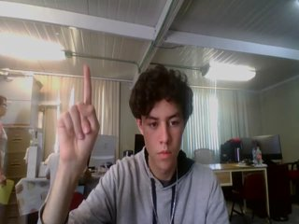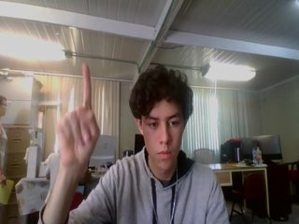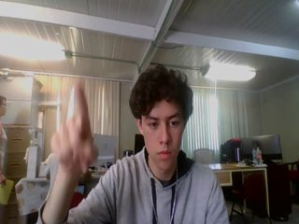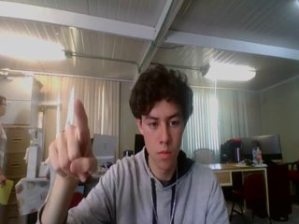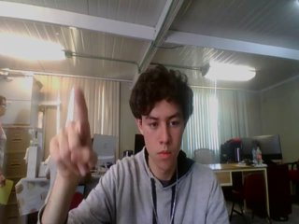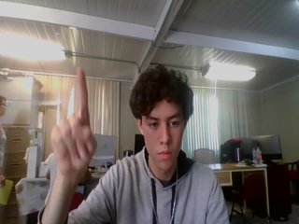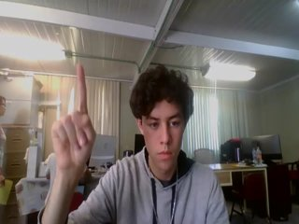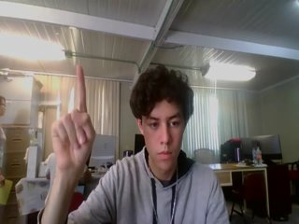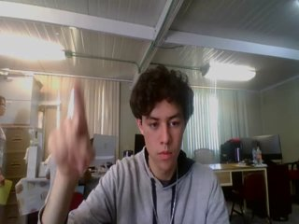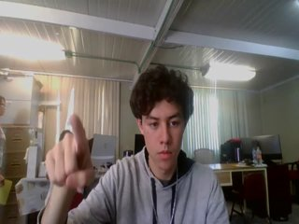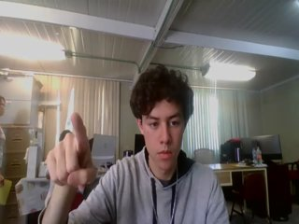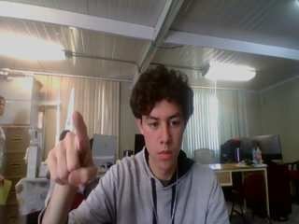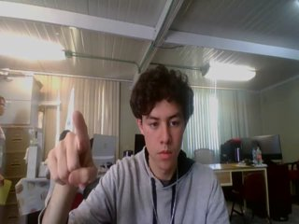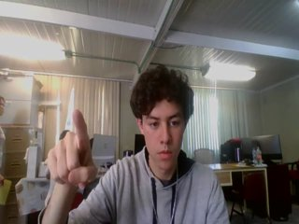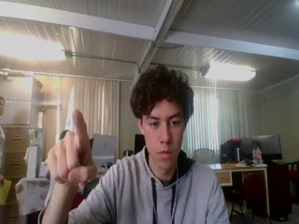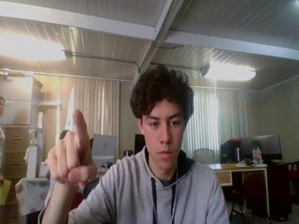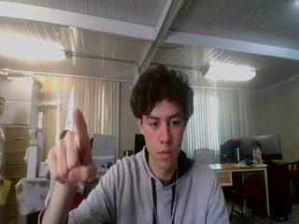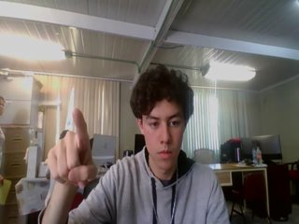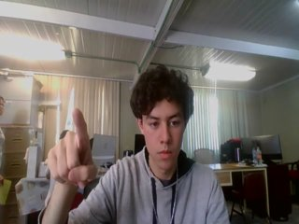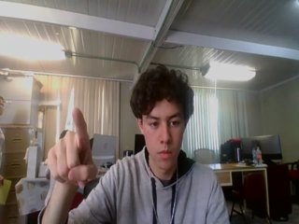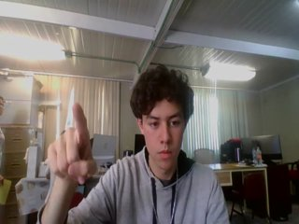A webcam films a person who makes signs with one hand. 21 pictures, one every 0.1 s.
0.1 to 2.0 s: Double click with one finger.
